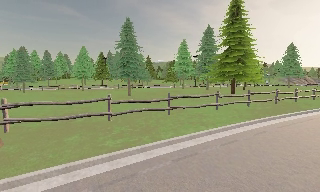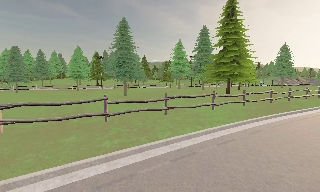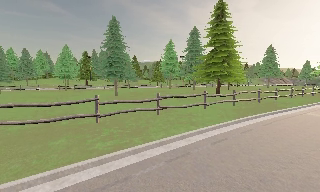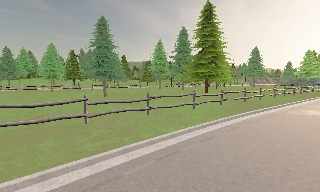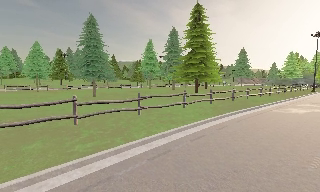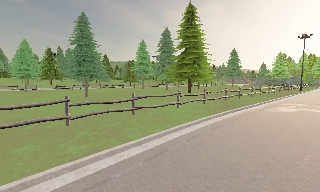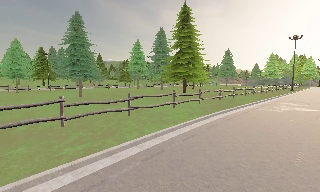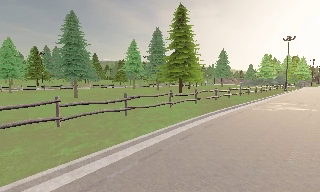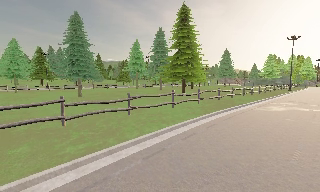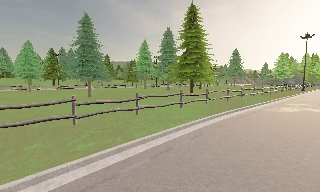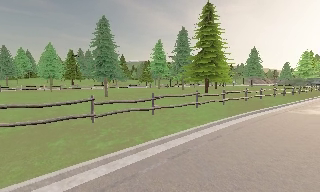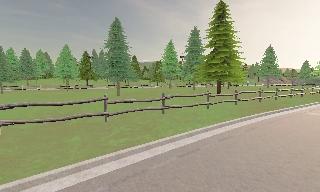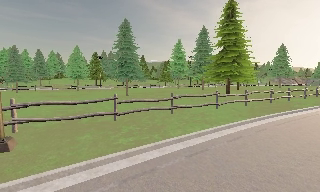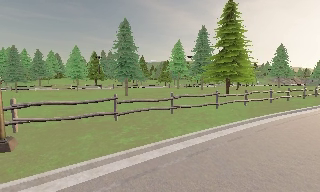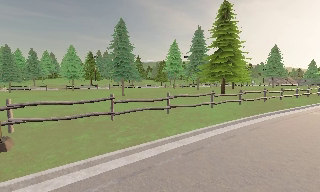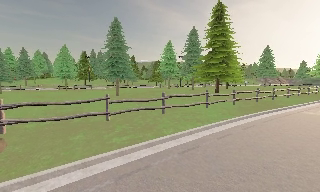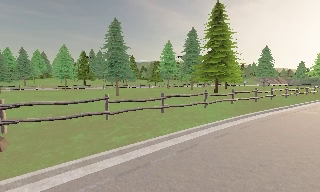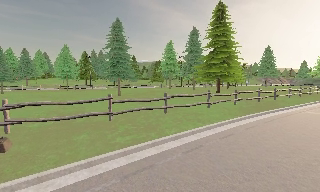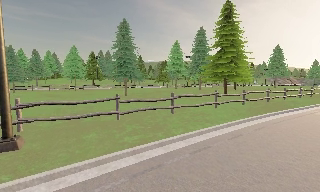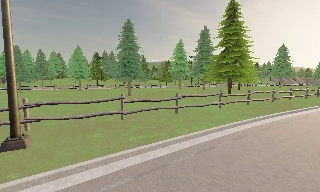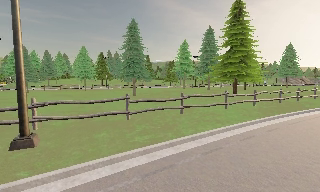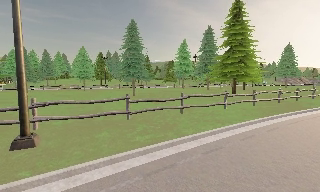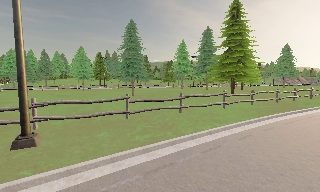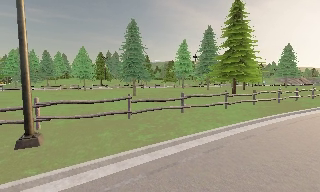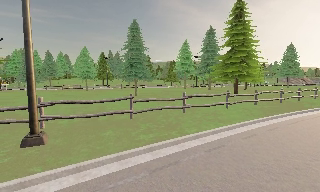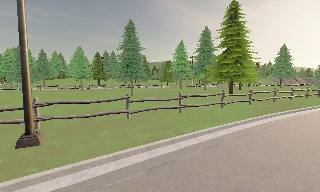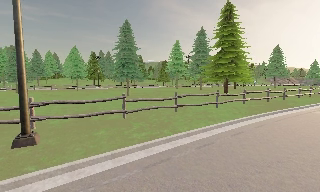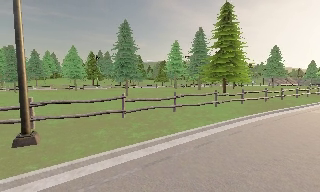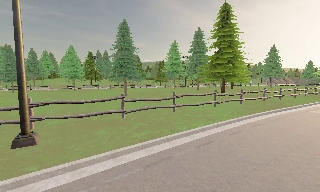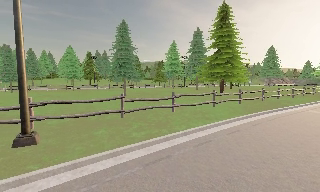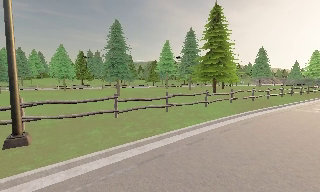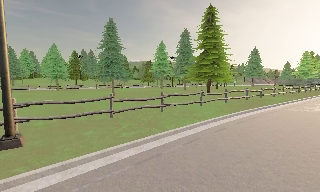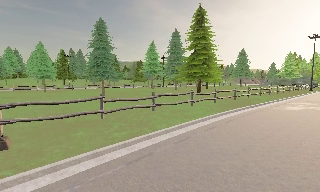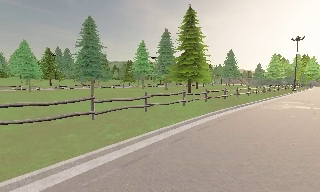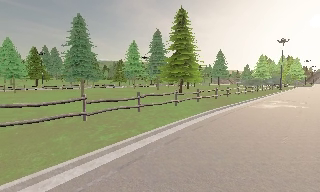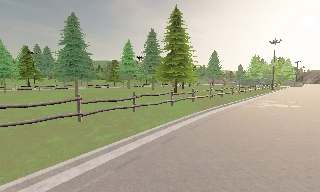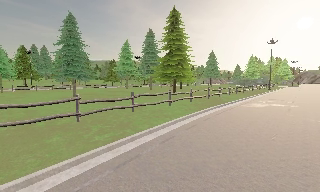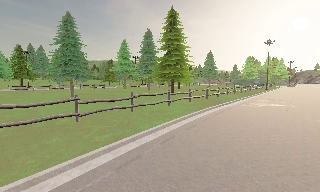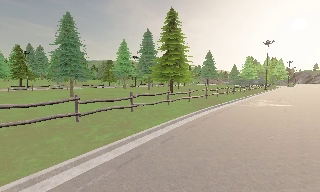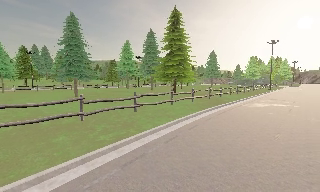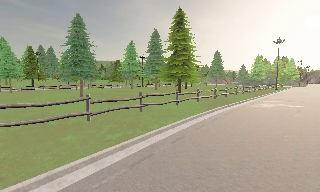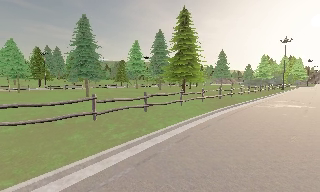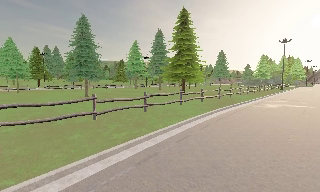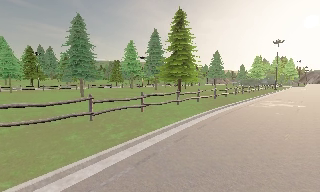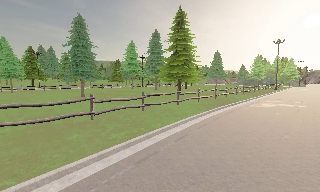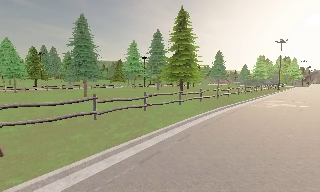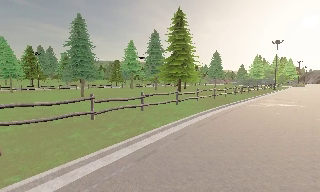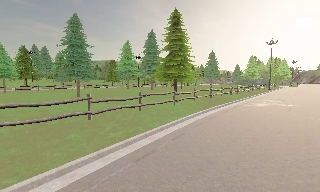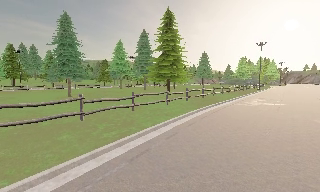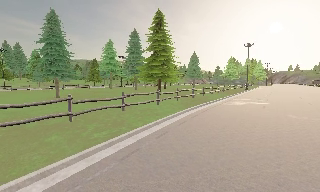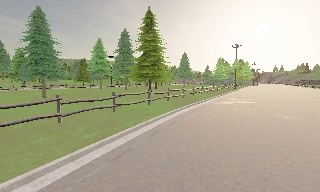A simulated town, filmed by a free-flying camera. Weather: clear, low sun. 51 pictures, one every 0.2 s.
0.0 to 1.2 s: The camera swings to its right by about 15 degrees, and the scene slides to the left.
1.2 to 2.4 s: The camera swings to its left by about 15 degrees, and the scene slides to the right.
2.4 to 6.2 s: The camera travels backward and to its left, about 1 m, so what stands in front gets smaller.
6.2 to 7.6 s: The camera swings to its right by about 15 degrees, and the scene slides to the left.
7.6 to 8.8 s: The camera shifts only a little, or ends up much as it began.
8.8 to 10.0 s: The scene slides to the left, as the camera pans about 10 degrees to its right.
The film runs backward here.
